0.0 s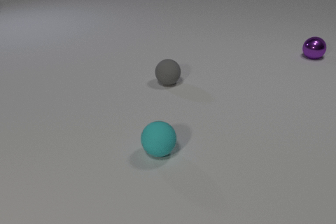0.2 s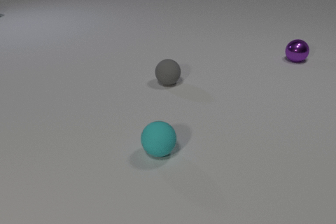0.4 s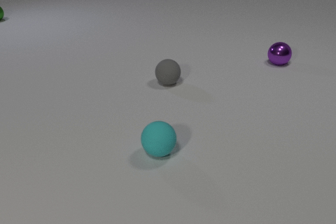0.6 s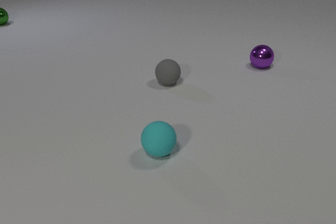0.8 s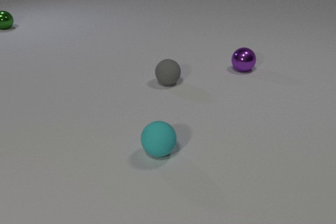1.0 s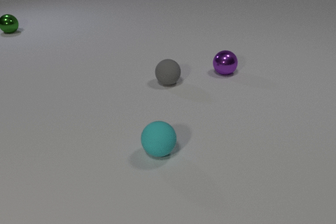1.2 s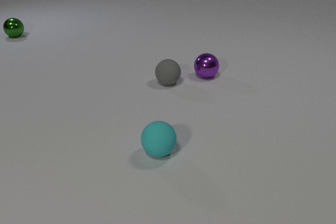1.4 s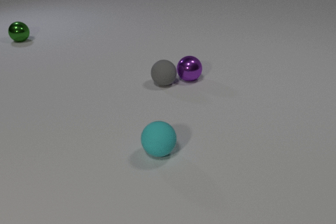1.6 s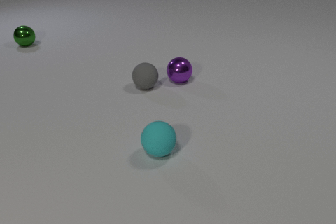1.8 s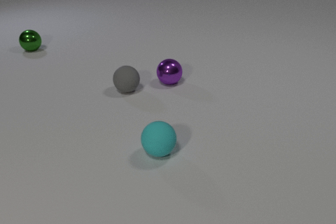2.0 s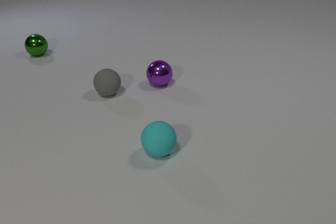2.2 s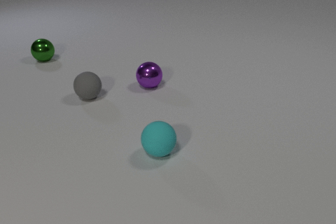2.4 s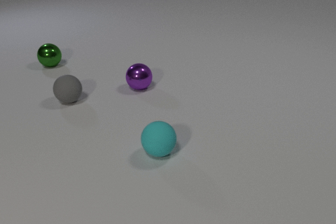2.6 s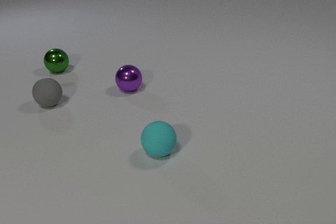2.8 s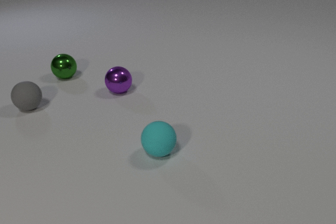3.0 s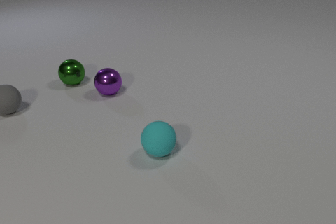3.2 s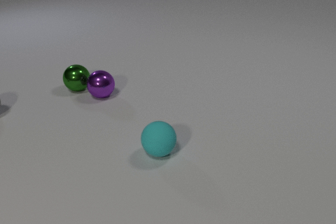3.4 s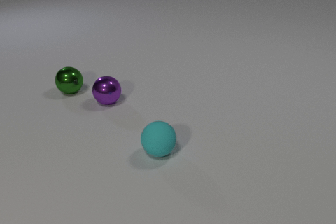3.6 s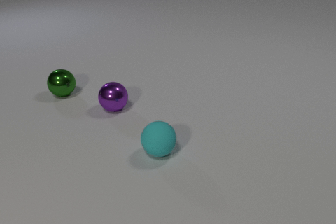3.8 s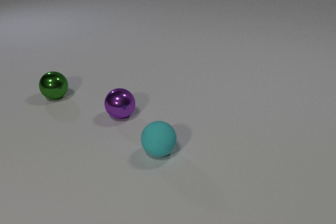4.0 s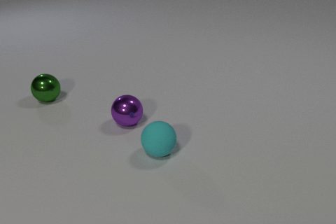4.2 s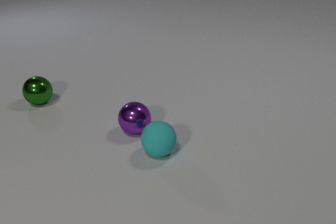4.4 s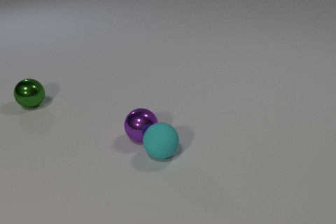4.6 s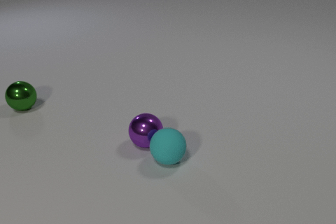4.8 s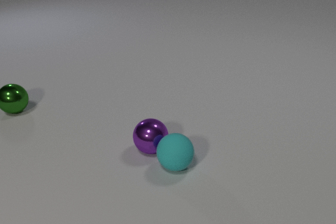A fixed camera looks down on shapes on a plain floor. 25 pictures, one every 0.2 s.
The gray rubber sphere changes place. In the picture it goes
to the left.
The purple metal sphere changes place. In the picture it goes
toward the camera.
0.0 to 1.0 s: The purple metal sphere rolls to the left and toward the camera. The green metal sphere comes in at the left edge, rolls toward the camera.
1.0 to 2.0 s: The purple metal sphere rolls to the left and toward the camera. The gray rubber sphere rolls to the left. The green metal sphere rolls toward the camera. The purple metal sphere and the gray rubber sphere collide.
2.0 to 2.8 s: The purple metal sphere rolls to the left. The gray rubber sphere rolls to the left. The green metal sphere rolls toward the camera.
2.8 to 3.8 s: The purple metal sphere rolls toward the camera. The gray rubber sphere rolls to the left, leaves at the left edge. The green metal sphere rolls toward the camera. The purple metal sphere and the green metal sphere collide.
3.8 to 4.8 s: The purple metal sphere rolls toward the camera and to the right. The green metal sphere rolls to the left and toward the camera. The cyan rubber sphere rolls toward the camera and to the right. The purple metal sphere and the cyan rubber sphere collide.
How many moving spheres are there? 4.
Are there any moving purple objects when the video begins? yes.
What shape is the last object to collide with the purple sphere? sphere.
